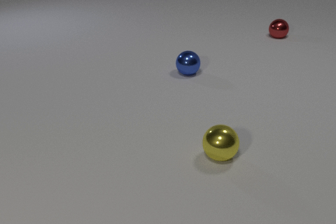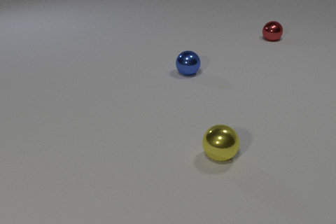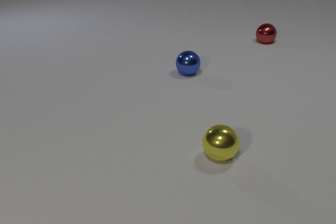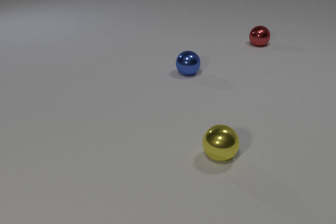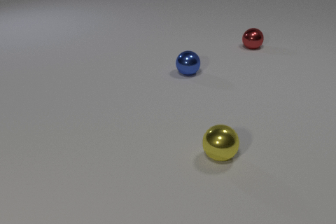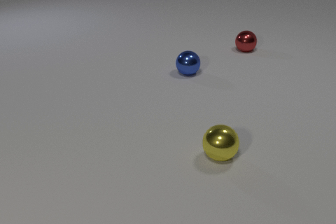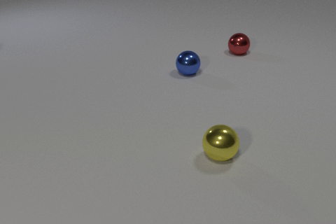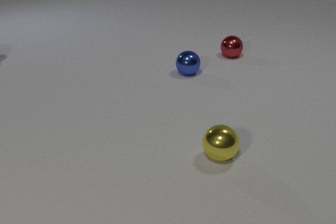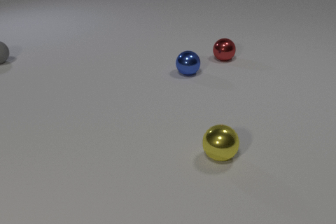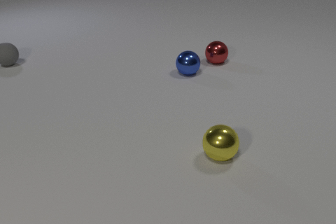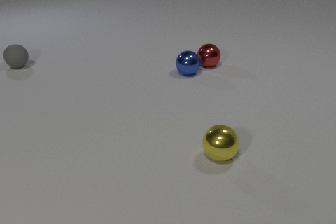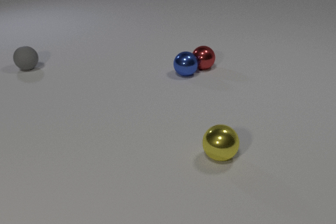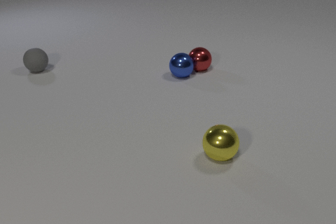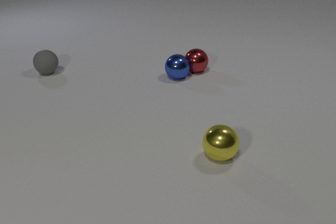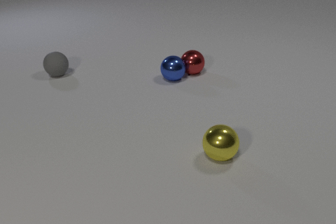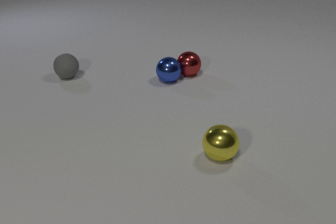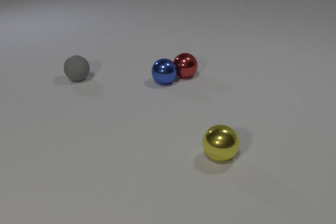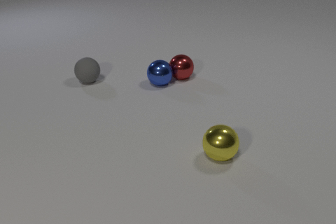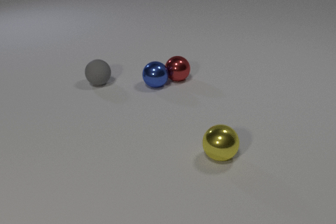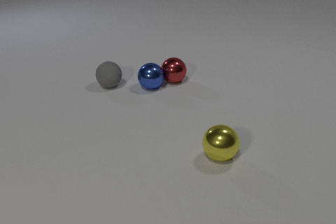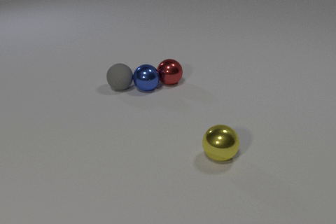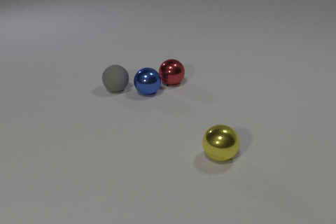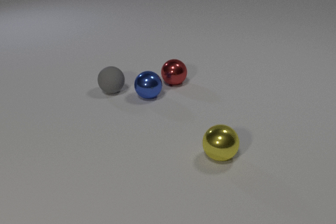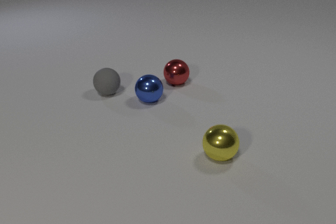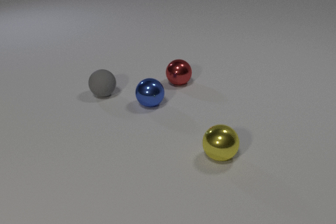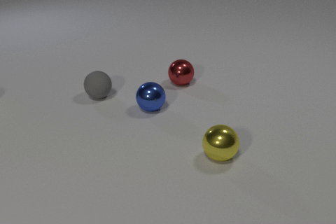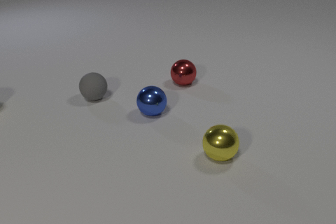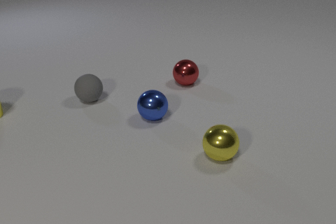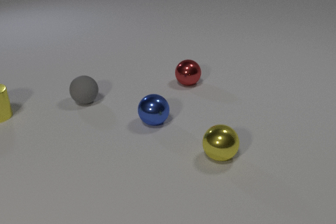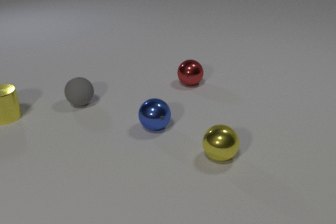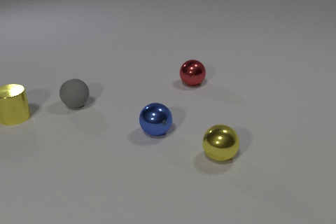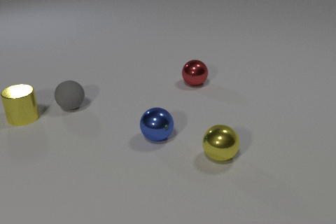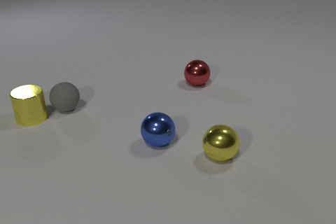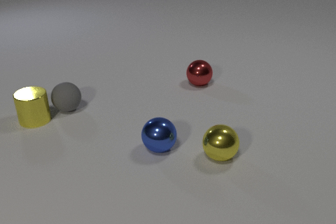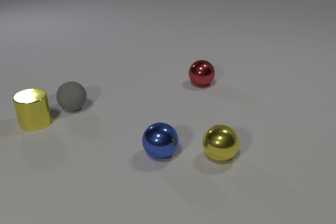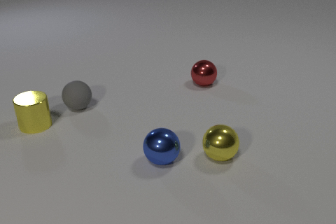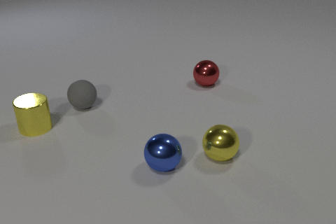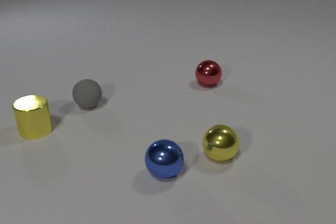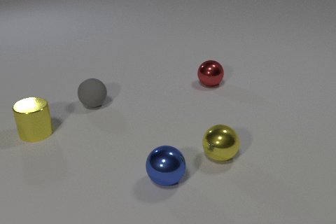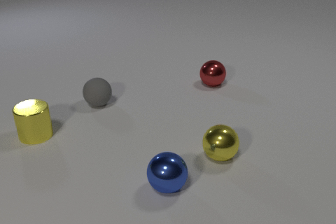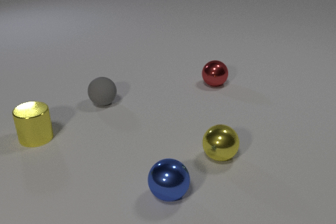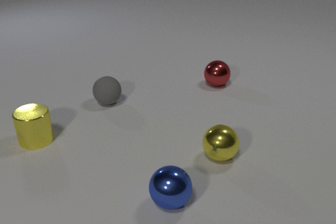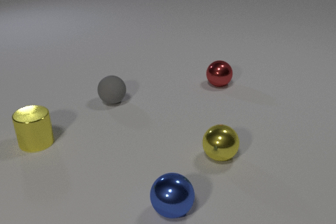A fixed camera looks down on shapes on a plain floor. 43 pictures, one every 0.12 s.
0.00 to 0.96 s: The red metal sphere rolls toward the camera and to the left. The gray rubber sphere comes in at the left edge, rolls toward the camera and to the right.
0.96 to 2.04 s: The red metal sphere rolls toward the camera and to the left. The blue metal sphere rolls to the left and toward the camera. The gray rubber sphere rolls to the right and toward the camera. The red metal sphere and the blue metal sphere collide.
2.04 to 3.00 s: The red metal sphere rolls toward the camera. The blue metal sphere rolls toward the camera. The gray rubber sphere rolls toward the camera. The blue metal sphere and the gray rubber sphere collide.
3.00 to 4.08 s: The red metal sphere rolls to the right. The blue metal sphere rolls toward the camera. The yellow metal cylinder comes in at the left edge, slides to the right and toward the camera. The gray rubber sphere rolls to the left and toward the camera. The yellow metal cylinder and the gray rubber sphere collide.
4.08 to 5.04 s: The red metal sphere rolls to the right. The blue metal sphere rolls toward the camera. The yellow metal cylinder slides toward the camera. The gray rubber sphere rolls to the right.
How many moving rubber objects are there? 1.
What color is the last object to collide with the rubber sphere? yellow.
How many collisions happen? 3.
